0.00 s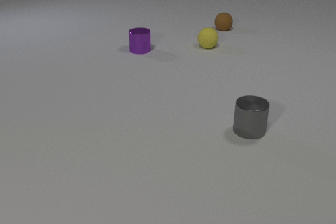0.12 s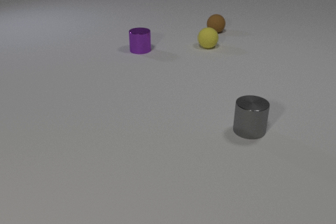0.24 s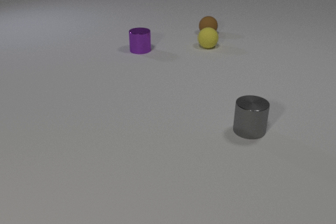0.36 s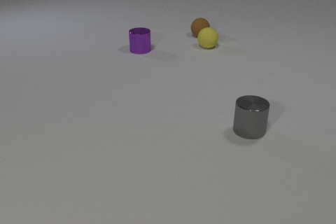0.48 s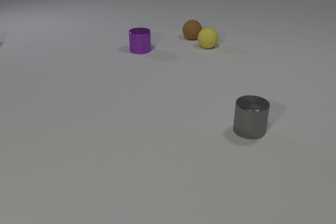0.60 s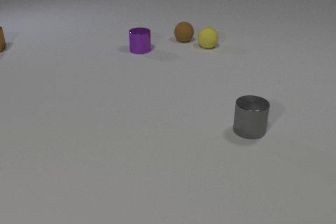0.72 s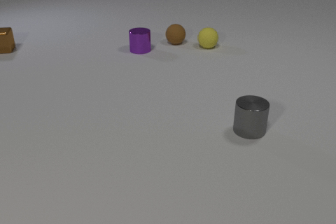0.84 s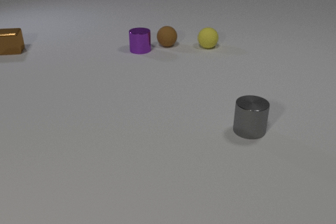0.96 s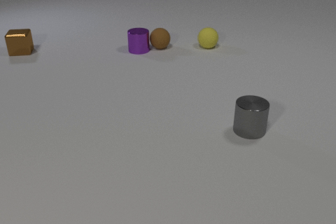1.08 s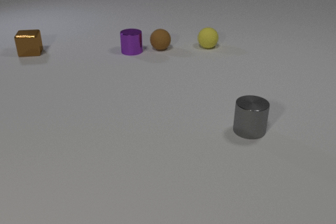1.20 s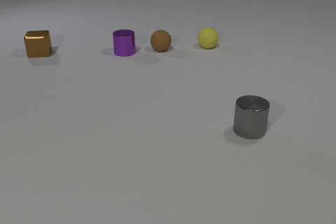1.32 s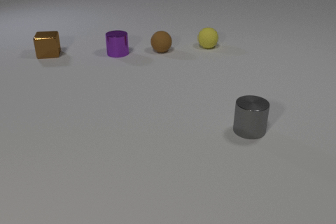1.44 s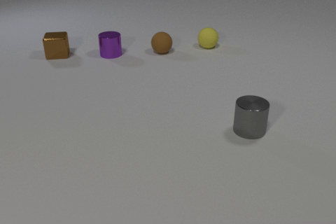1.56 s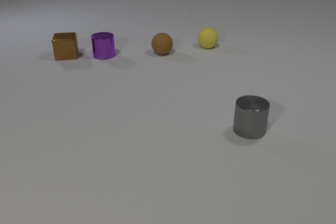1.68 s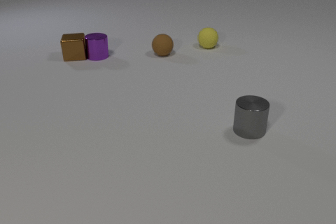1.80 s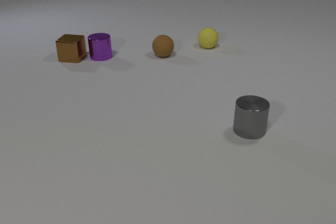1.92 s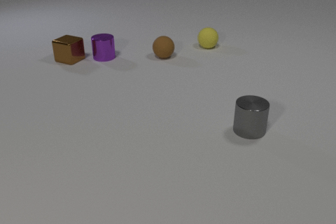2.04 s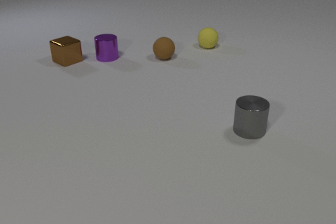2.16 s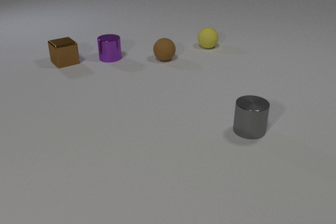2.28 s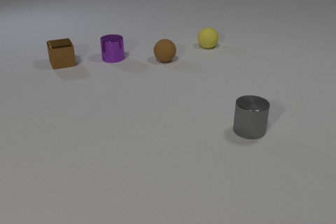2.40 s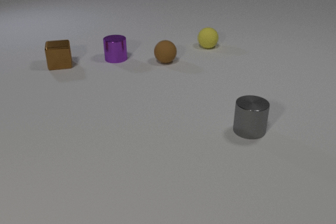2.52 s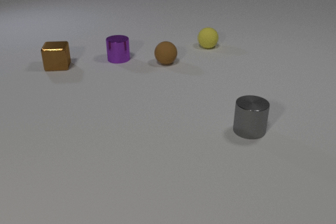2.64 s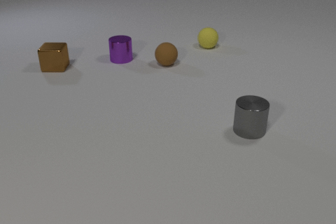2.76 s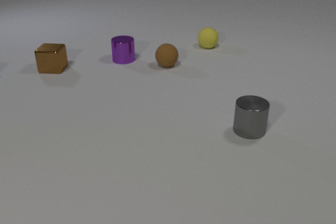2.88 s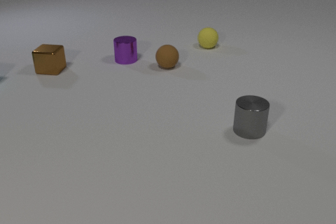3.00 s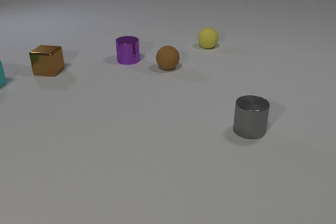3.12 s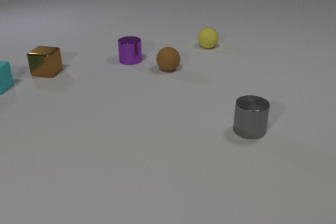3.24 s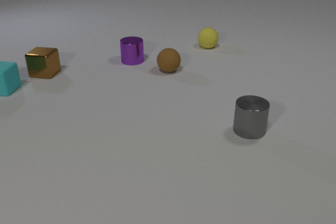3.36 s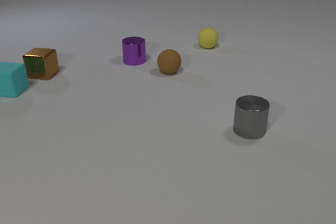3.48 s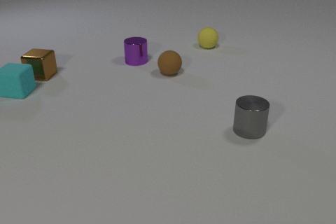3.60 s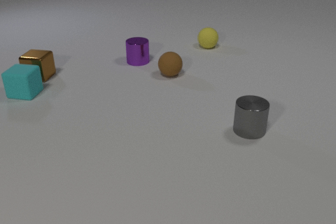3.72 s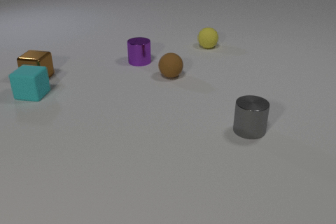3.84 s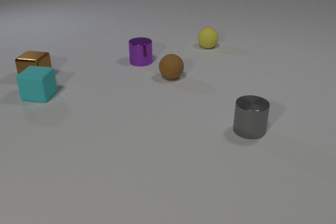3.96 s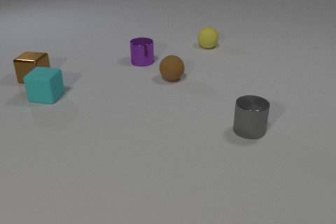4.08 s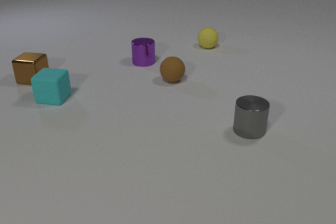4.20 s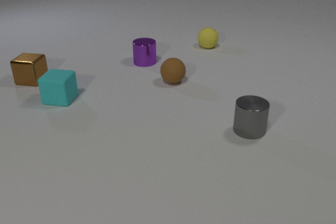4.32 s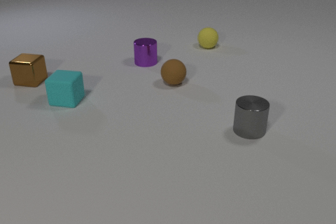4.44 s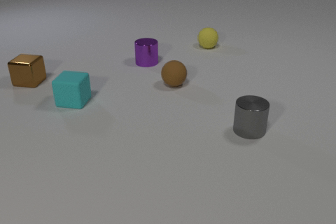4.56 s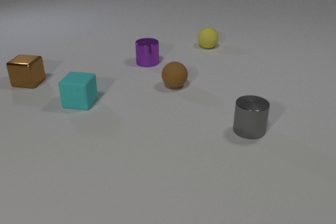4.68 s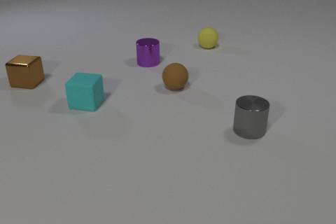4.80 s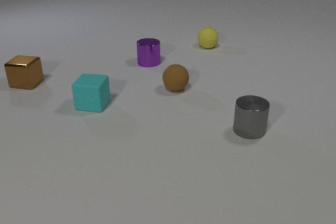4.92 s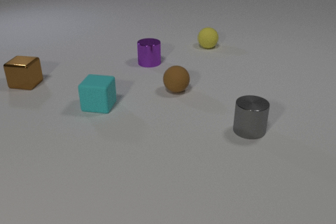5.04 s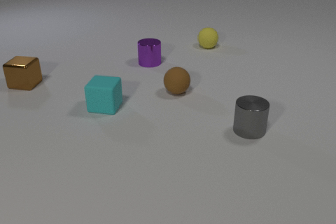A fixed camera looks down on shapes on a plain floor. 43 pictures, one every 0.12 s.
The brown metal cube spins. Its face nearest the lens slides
to the left.
The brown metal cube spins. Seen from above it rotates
clockwise.
0.00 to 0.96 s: The brown rubber sphere rolls to the left and toward the camera. The brown metal cube comes in at the left edge, slides to the right and toward the camera. The brown rubber sphere and the purple metal cylinder collide.
0.96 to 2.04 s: The brown rubber sphere rolls toward the camera. The purple metal cylinder slides to the left and toward the camera. The brown metal cube slides to the right and toward the camera, spins clockwise seen from above by about 45 degrees, its near face sliding to the left. The purple metal cylinder and the brown metal cube collide.
2.04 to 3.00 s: The brown rubber sphere rolls toward the camera. The purple metal cylinder slides to the right and toward the camera. The brown metal cube slides toward the camera and to the left, spins so that its near face slides to the left, clockwise seen from above. The cyan rubber cube comes in at the left edge.
3.00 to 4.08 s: The brown rubber sphere rolls toward the camera. The purple metal cylinder slides to the right and toward the camera. The brown metal cube slides toward the camera and to the left. The cyan rubber cube slides to the right and toward the camera.
4.08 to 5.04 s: The brown rubber sphere rolls toward the camera. The purple metal cylinder slides to the right. The brown metal cube slides toward the camera and to the left. The cyan rubber cube slides to the right and toward the camera.
What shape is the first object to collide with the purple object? sphere.
How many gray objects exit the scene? 0.
Are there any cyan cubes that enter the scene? yes.
